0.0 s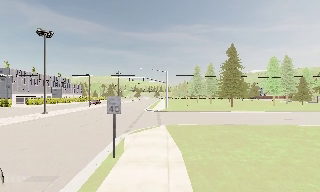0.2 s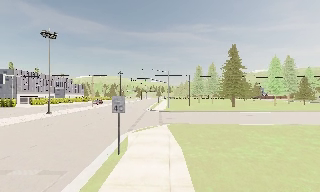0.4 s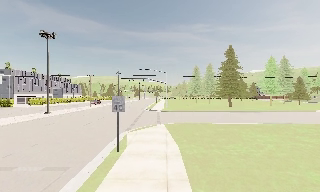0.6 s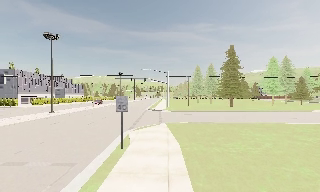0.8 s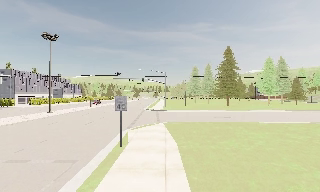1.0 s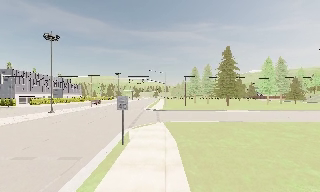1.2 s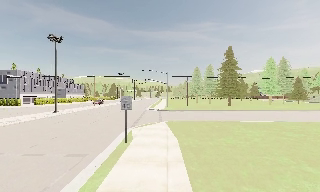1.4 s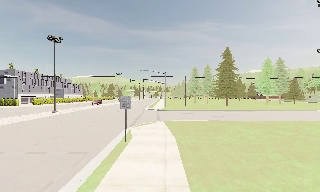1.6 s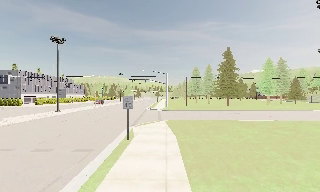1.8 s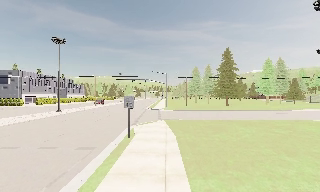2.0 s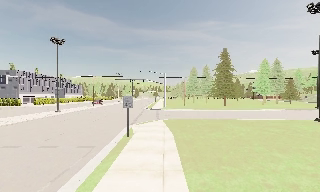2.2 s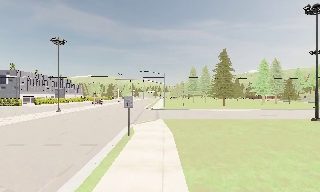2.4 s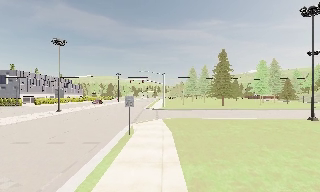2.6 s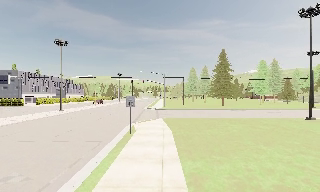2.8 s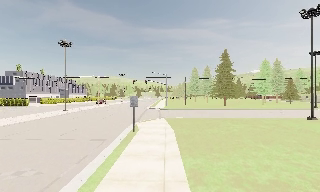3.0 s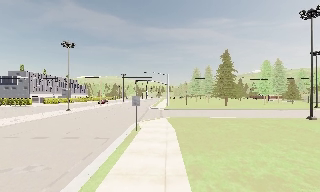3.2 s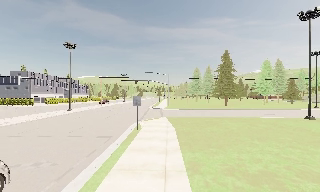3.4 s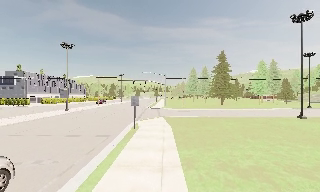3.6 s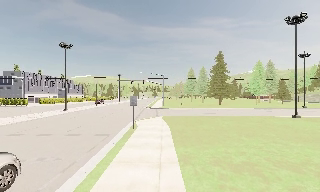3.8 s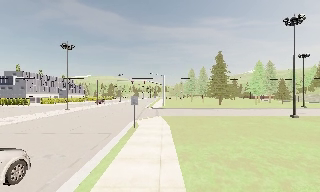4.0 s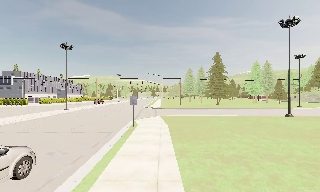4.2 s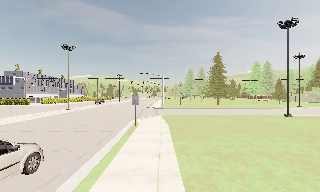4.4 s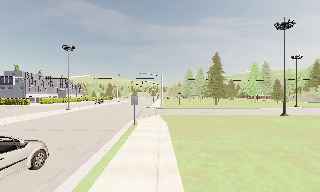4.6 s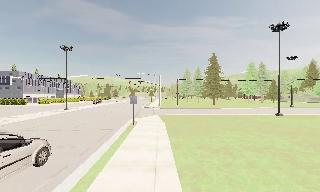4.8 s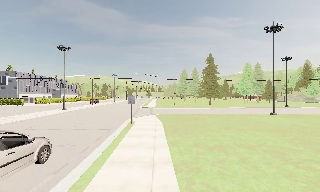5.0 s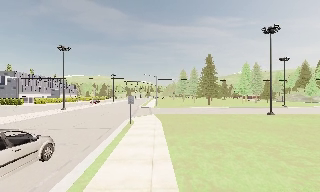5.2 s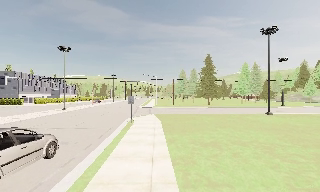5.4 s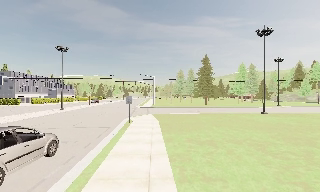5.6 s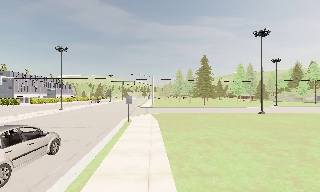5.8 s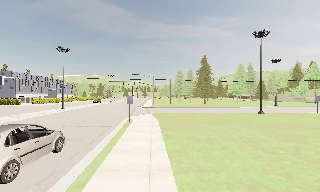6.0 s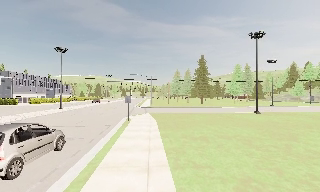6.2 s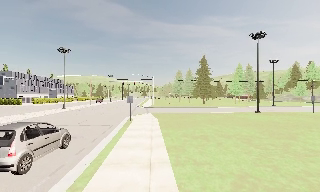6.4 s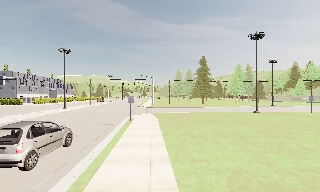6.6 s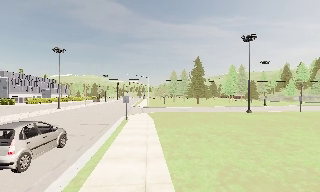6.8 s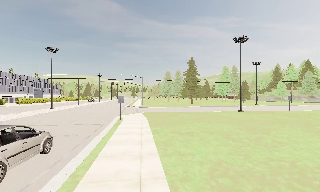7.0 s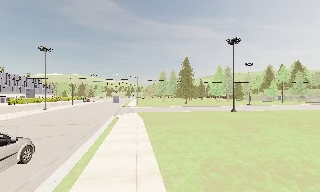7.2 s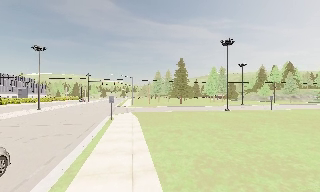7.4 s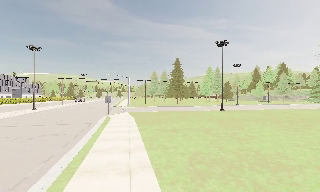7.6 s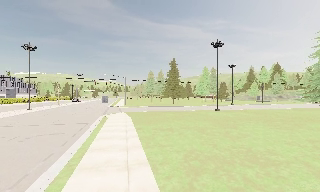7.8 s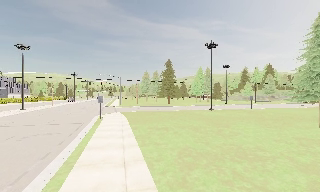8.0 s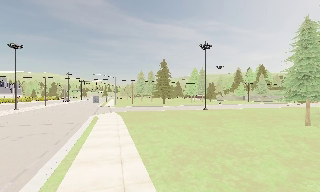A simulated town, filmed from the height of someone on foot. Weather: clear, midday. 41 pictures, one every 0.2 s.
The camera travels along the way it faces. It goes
backward.
0.0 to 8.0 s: The scene slides to the left, as the camera pans about 20 degrees to its right. It travels backward, about 13 m, so what stands in front gets smaller.
The film runs backward here.
